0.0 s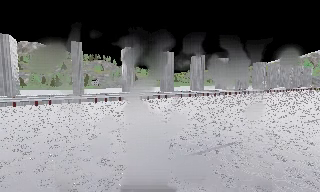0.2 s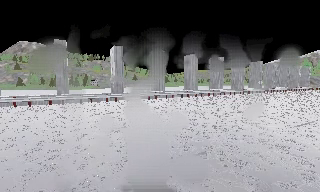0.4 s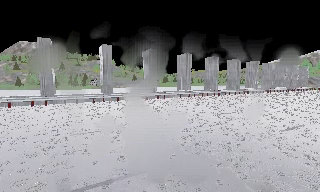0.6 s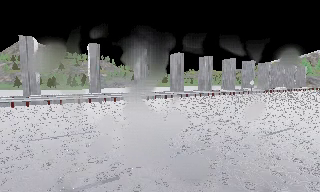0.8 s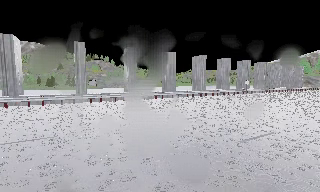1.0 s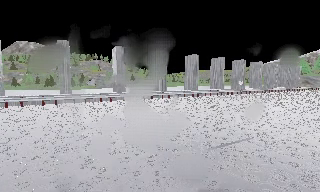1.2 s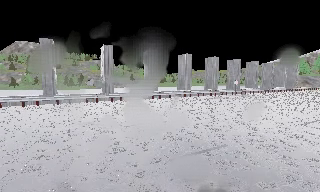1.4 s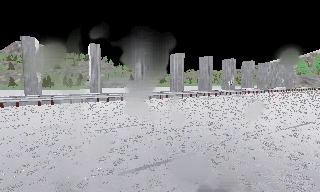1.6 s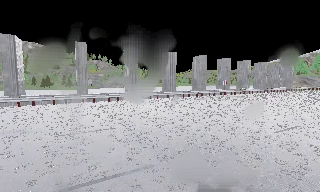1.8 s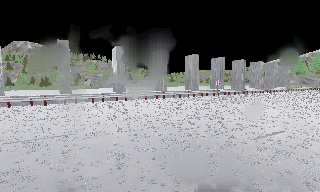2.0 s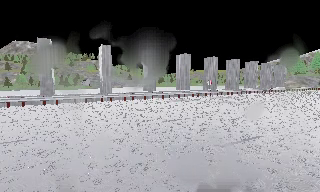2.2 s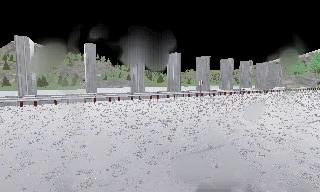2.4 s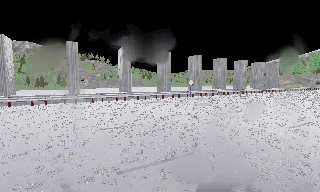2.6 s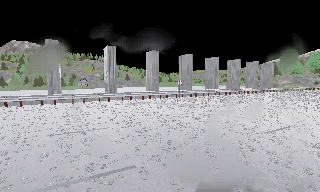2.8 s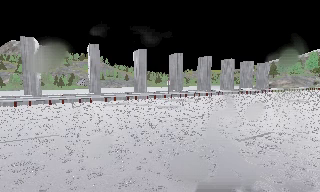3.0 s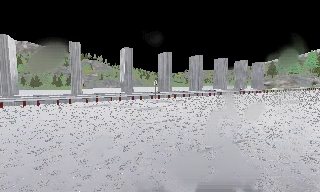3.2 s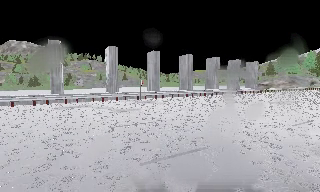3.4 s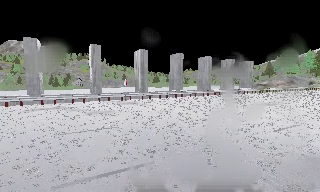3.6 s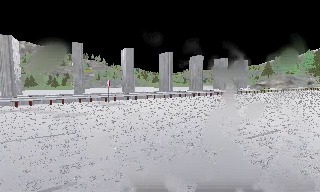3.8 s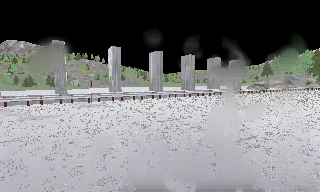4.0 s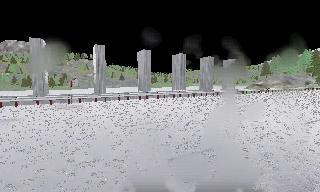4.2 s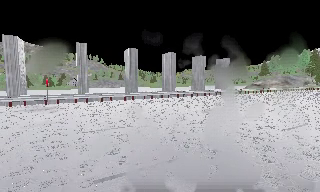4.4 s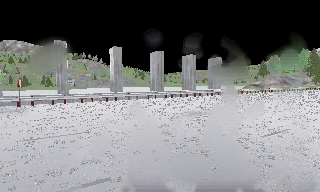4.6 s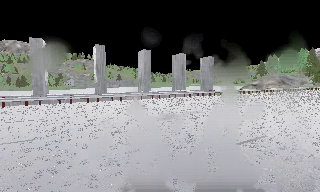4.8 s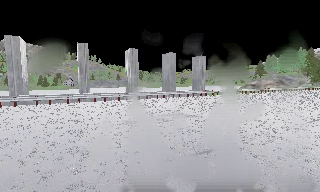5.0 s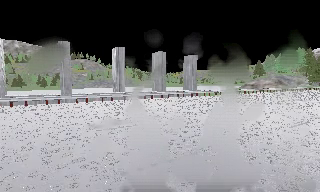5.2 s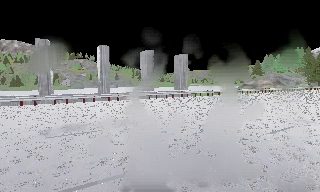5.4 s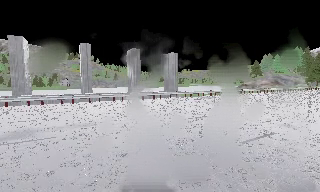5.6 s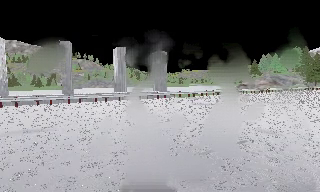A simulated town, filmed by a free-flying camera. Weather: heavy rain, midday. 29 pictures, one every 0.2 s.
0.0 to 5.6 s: The camera travels to its right and forward, about 45 m, so close, fixed things drift to the left.
The film runs backward here.
